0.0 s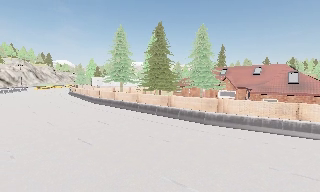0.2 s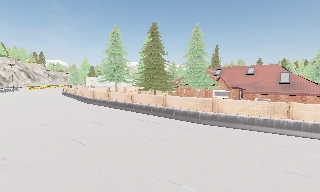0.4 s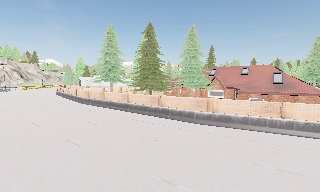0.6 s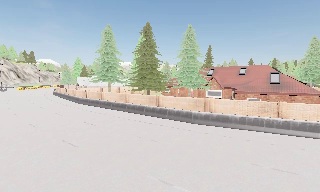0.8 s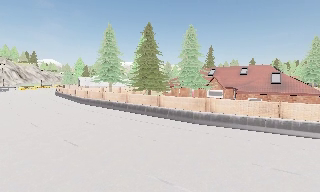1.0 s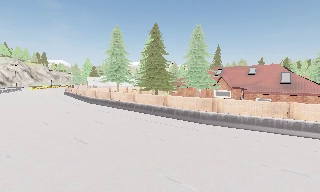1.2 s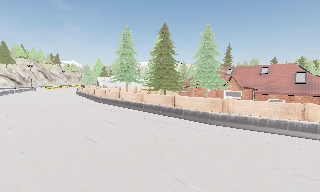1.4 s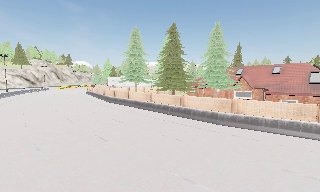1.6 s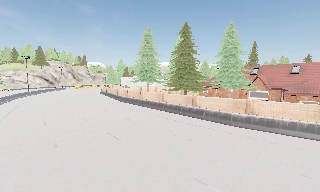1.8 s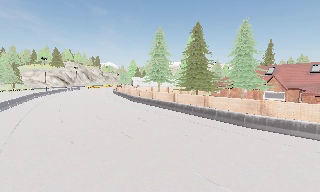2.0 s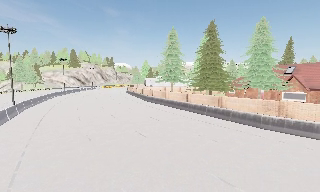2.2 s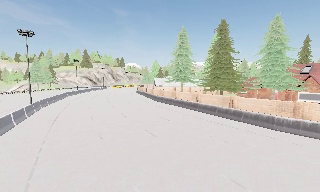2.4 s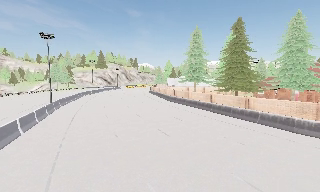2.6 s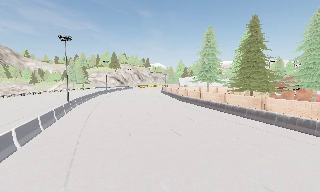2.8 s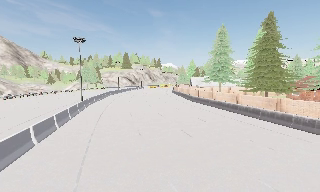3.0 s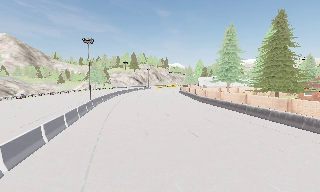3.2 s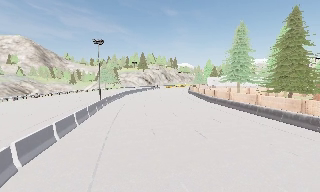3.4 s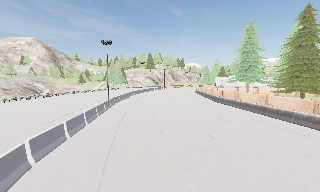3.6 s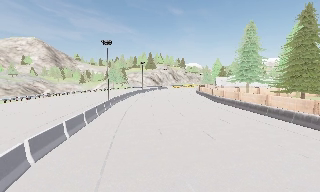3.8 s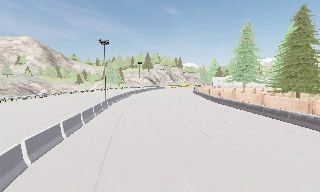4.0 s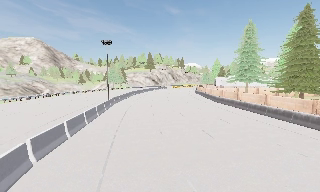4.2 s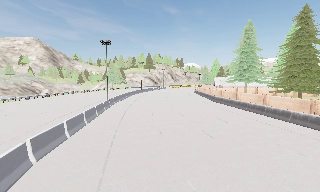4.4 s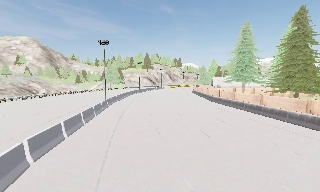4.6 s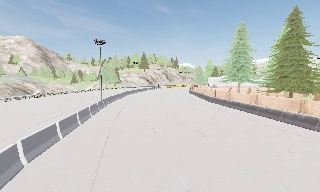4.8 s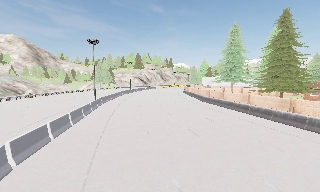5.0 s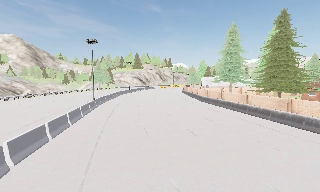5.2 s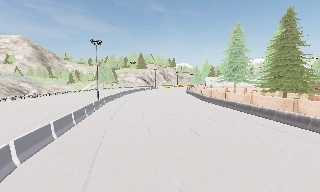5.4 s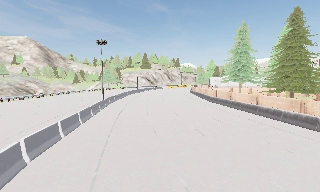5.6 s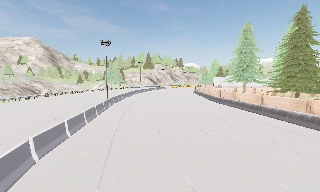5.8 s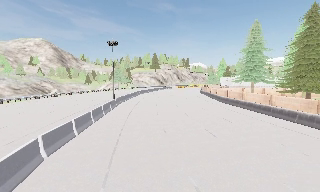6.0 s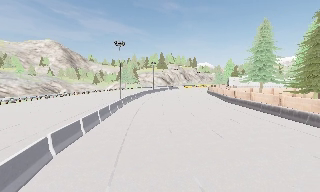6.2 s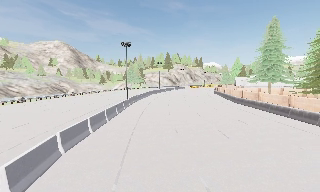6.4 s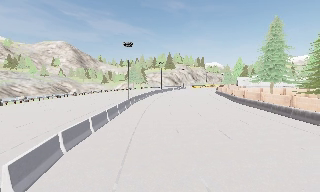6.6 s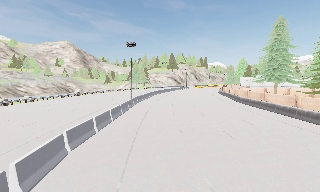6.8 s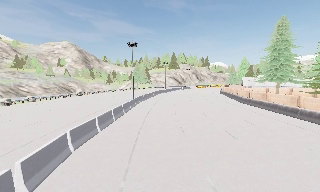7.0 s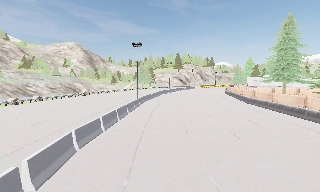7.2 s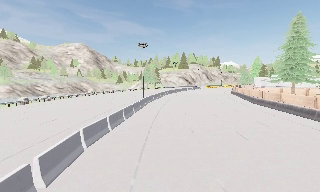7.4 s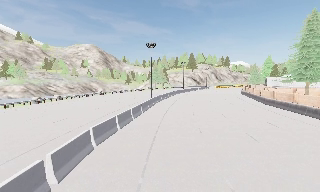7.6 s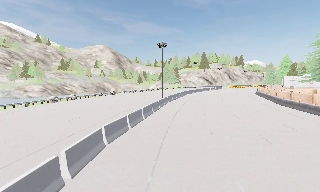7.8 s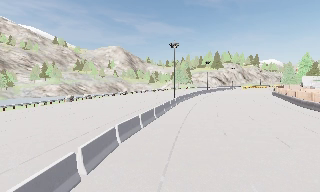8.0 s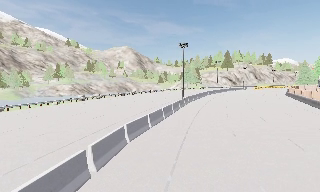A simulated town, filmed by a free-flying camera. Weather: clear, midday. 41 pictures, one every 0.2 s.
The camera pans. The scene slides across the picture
to the right.
The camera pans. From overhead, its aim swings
counterclockwise.
0.0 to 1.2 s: The camera shifts only a little, or ends up much as it began.
1.2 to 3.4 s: The camera pans to its left, which is counterclockwise from overhead, by about 40 degrees. It travels backward, about 1 m.
3.4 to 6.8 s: The camera travels backward, about 0.5 m, so what stands in front gets smaller.
6.8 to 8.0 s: The camera swings to its left by about 20 degrees, and the scene slides to the right.
The film runs backward here.
